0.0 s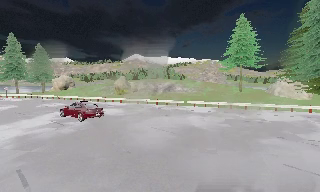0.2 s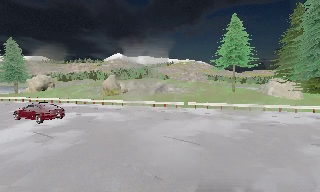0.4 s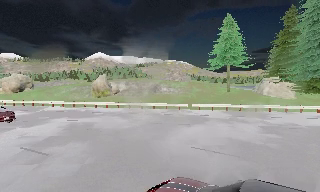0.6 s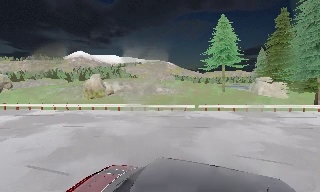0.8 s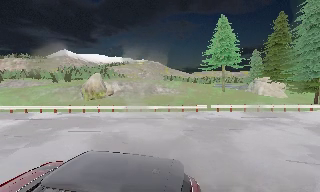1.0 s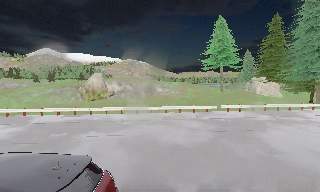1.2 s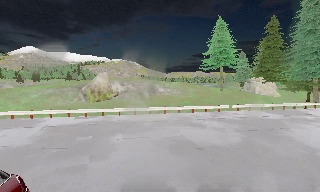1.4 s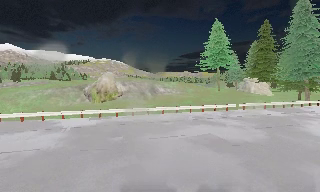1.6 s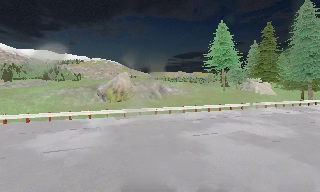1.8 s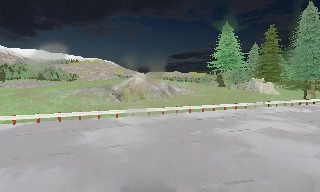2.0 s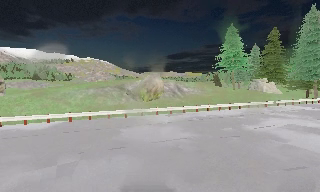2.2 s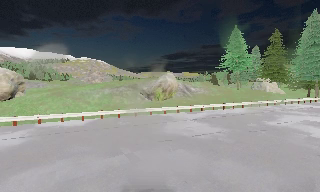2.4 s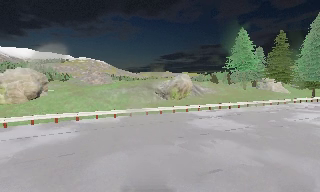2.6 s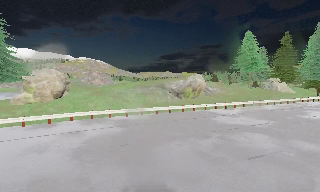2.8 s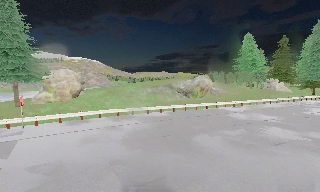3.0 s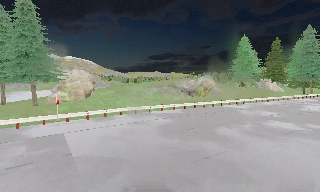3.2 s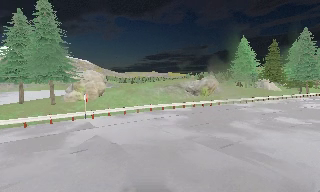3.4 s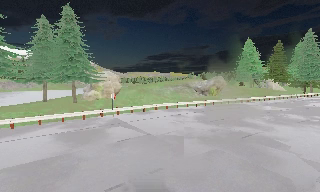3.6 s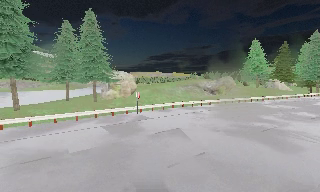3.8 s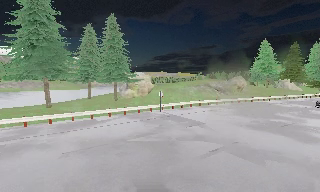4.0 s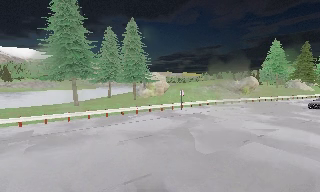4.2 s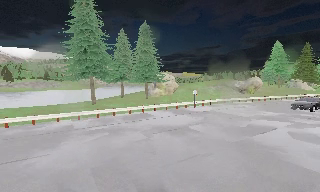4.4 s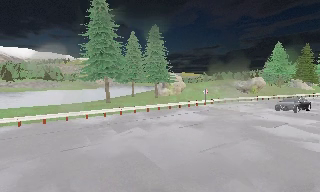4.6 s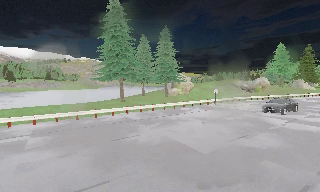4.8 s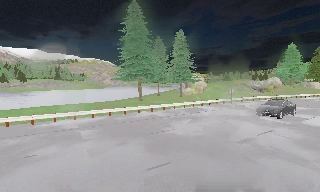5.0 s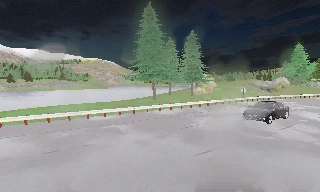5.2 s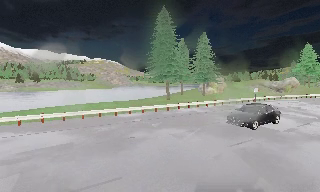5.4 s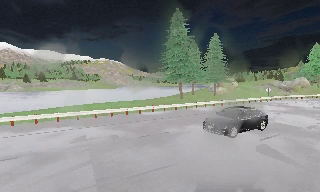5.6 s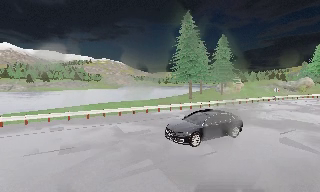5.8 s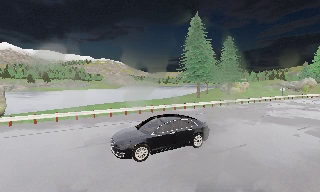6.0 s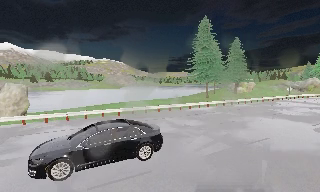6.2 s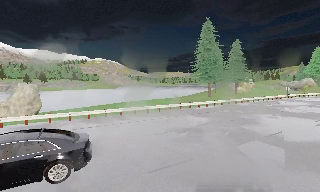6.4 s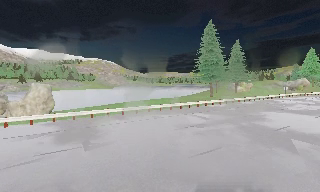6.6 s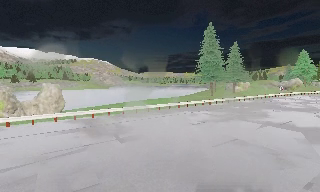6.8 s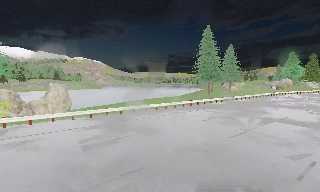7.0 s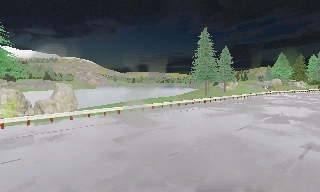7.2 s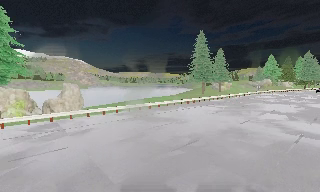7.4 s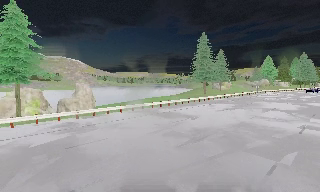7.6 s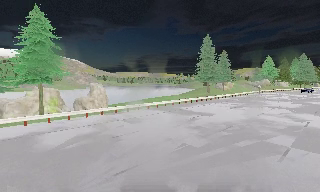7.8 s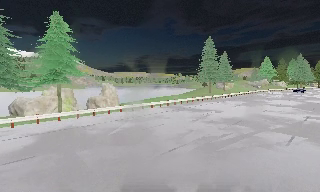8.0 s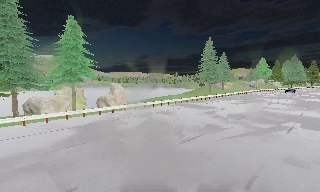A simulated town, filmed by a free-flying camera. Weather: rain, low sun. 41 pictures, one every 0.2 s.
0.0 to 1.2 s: The camera pans to its right, which is clockwise from overhead, by about 30 degrees. It travels to its left and forward, about 15 m, so close, fixed things drift to the right.
1.2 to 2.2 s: The camera pans to its right, which is clockwise from overhead, by about 10 degrees. It travels to its left, about 13 m, so close, fixed things drift to the right.
2.2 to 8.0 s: The camera pans to its right, which is clockwise from overhead, by about 15 degrees. It travels to its left and backward, about 65 m, so close, fixed things drift to the right.
The film runs forward here.
